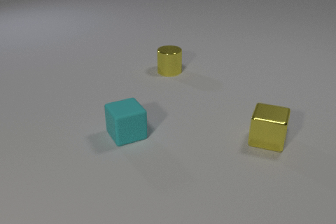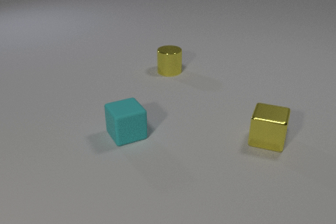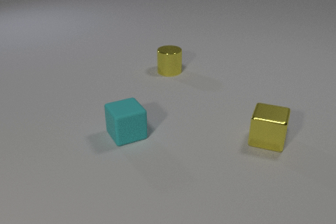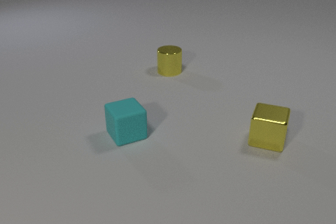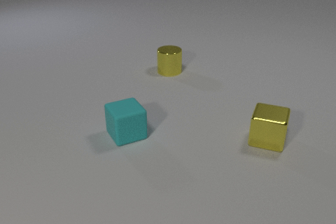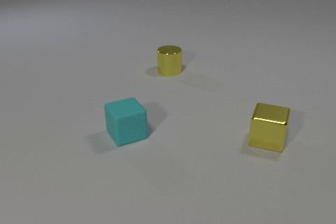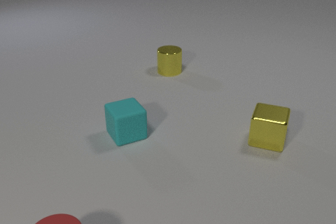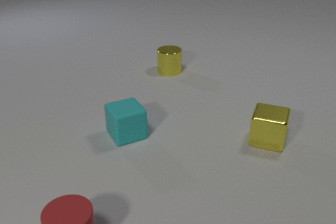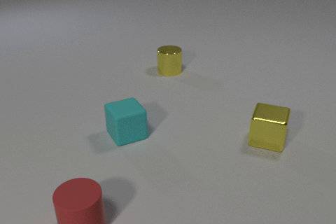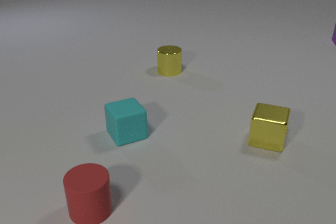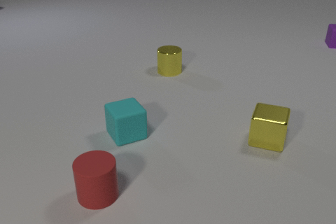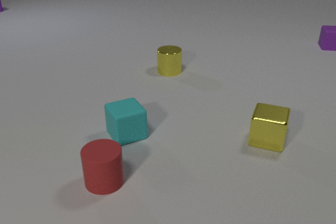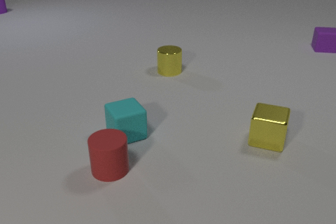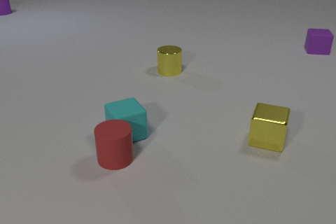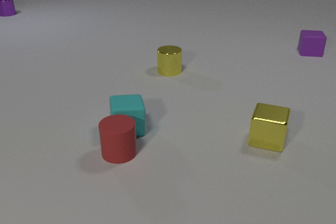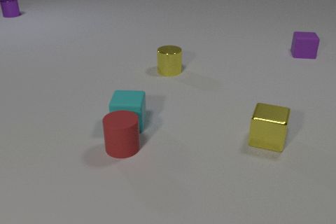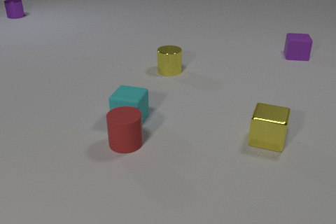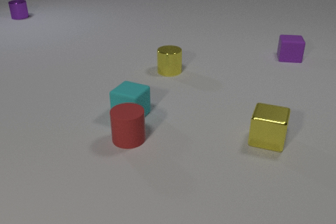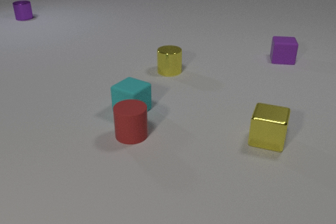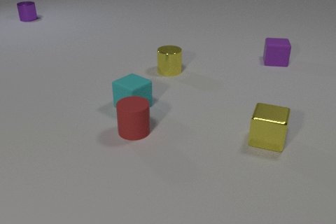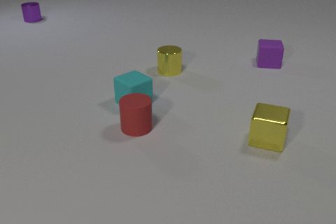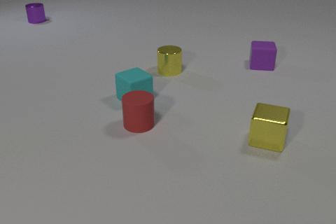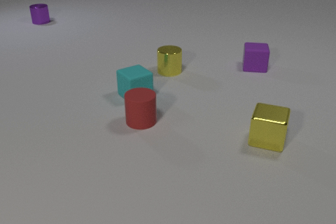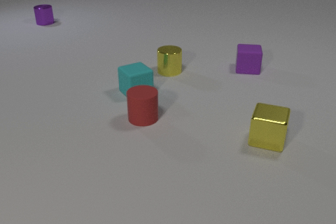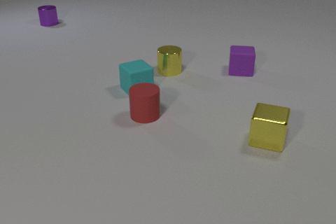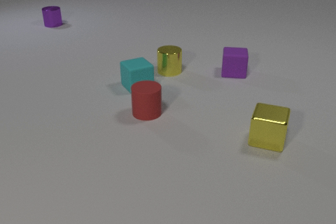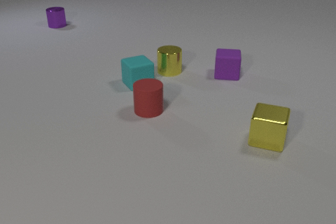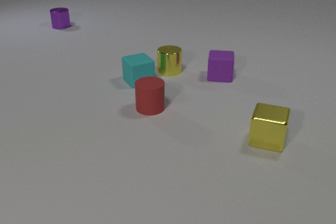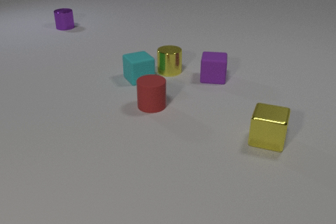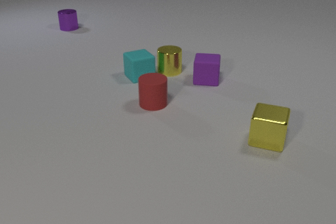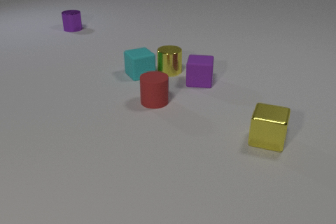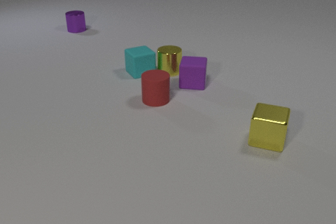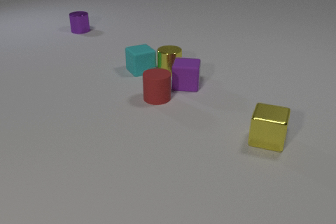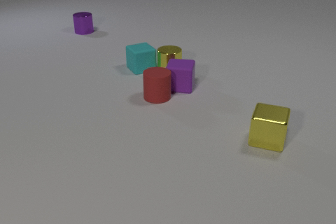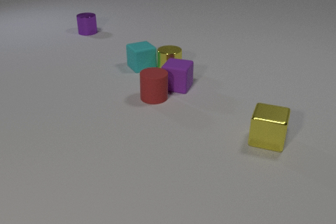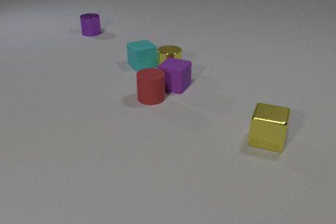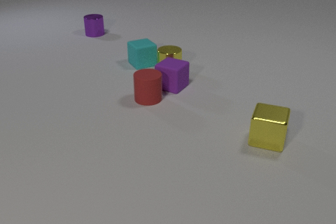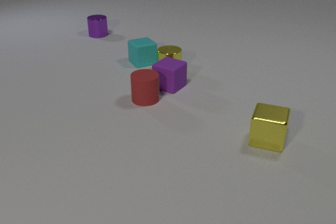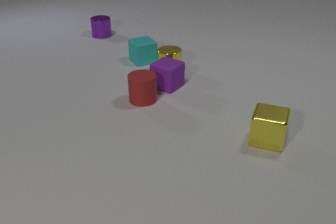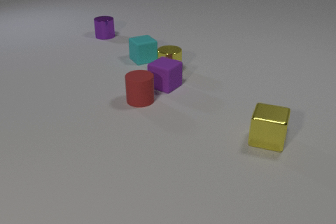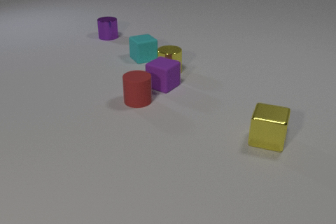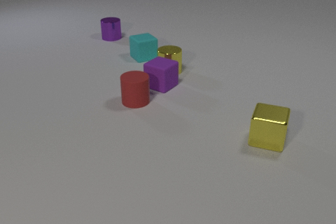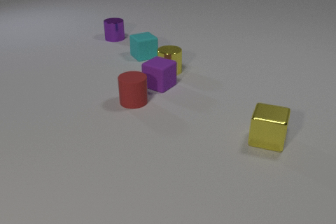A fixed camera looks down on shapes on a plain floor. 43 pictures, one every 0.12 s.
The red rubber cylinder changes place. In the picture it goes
away from the camera.
The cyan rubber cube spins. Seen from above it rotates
clockwise.
0.00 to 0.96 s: The red rubber cylinder comes in at the bottom edge, slides away from the camera and to the right.
0.96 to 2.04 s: The red rubber cylinder slides away from the camera. The cyan rubber cube slides away from the camera, spins clockwise seen from above by about 60 degrees, its near face sliding to the left. The purple metal cylinder comes in at the left edge, slides toward the camera and to the right. The purple rubber cube comes in at the right edge, slides toward the camera and to the left. The red rubber cylinder and the cyan rubber cube collide.
2.04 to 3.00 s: The red rubber cylinder slides away from the camera. The cyan rubber cube slides away from the camera, spins so that its near face slides to the left, clockwise seen from above. The purple metal cylinder slides toward the camera and to the right. The purple rubber cube slides to the left and toward the camera.
3.00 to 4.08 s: The red rubber cylinder slides away from the camera. The cyan rubber cube slides away from the camera. The purple metal cylinder slides toward the camera and to the right. The purple rubber cube slides to the left and toward the camera. The red rubber cylinder and the purple rubber cube collide.
4.08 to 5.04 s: The red rubber cylinder slides to the left. The cyan rubber cube slides away from the camera. The purple metal cylinder slides to the right and toward the camera. The purple rubber cube slides to the left.
How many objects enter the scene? 3.
How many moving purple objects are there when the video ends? 2.
How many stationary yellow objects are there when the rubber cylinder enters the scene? 2.
